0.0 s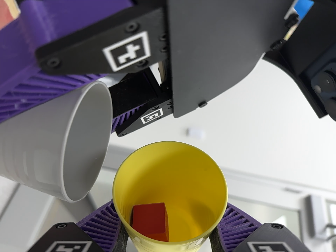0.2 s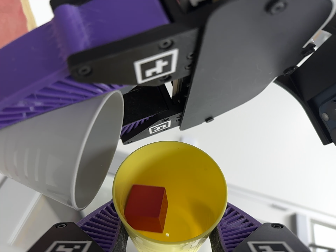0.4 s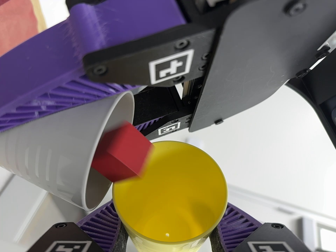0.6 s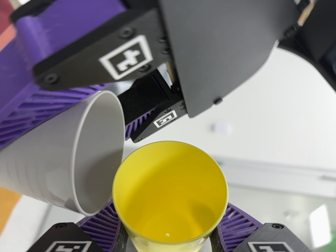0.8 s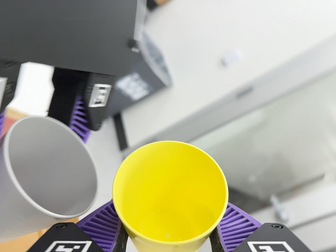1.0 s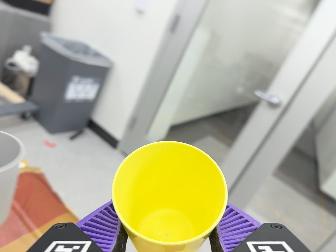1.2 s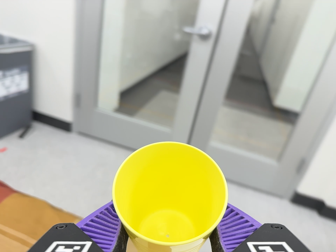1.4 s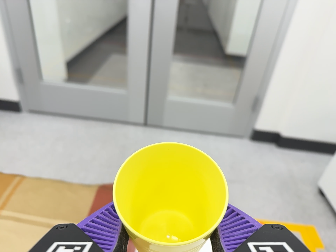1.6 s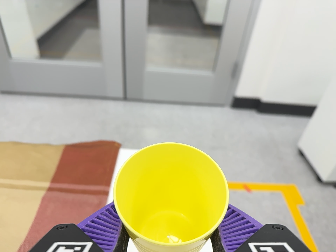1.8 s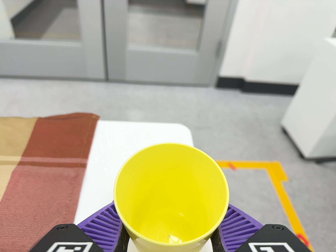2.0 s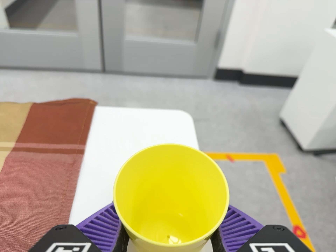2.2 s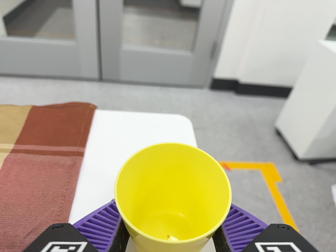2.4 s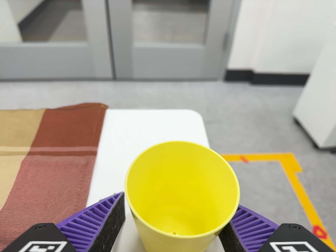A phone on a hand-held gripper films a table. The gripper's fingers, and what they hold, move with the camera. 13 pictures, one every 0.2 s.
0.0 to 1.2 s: The camera travels to its right, about 28 cm, so close, fixed things drift to the left. Its aim tips toward the bottom of its view by about 20 degrees, and the scene shifts upward. It rolls about its line of sight by about 100 degrees, and the scene rotates counterclockwise.
1.2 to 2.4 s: The camera pans to its right by about 15 degrees. It travels toward the bottom of its view, forward and to its right, about 18 cm, so close, fixed things drift upward. Its aim tips toward the bottom of its view by about 15 degrees, and the scene shifts upward. It rolls about its line of sight by about 20 degrees, and the scene rotates counterclockwise.
The film runs forward here.
